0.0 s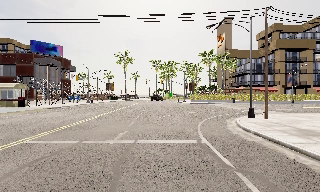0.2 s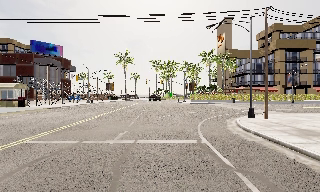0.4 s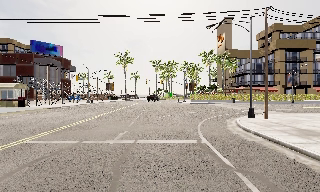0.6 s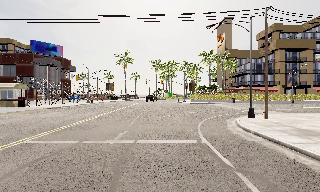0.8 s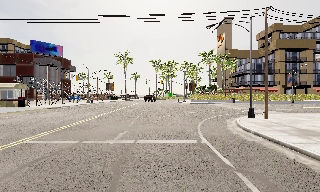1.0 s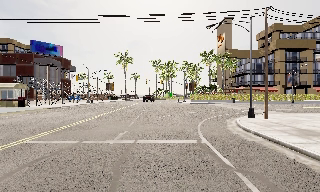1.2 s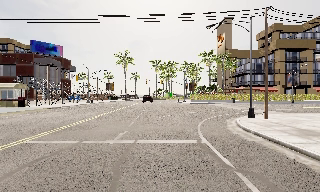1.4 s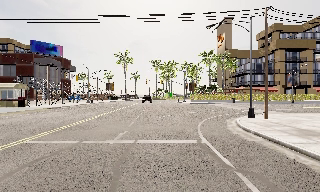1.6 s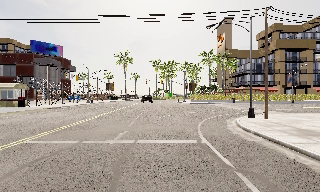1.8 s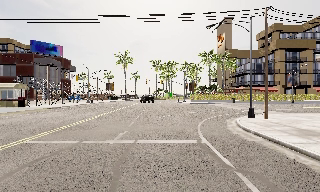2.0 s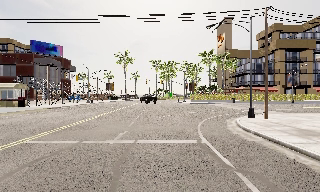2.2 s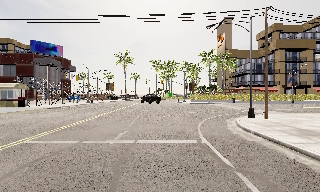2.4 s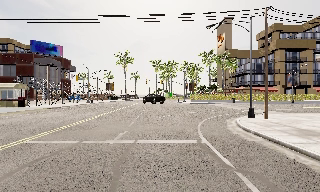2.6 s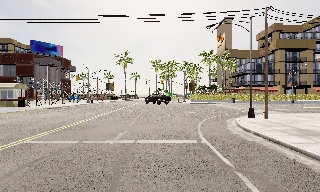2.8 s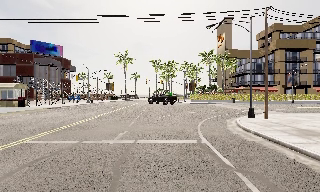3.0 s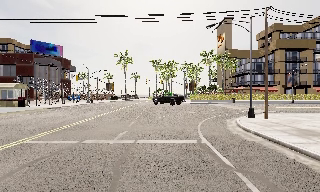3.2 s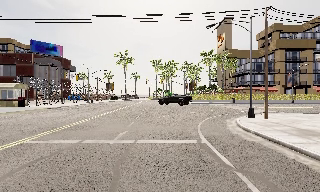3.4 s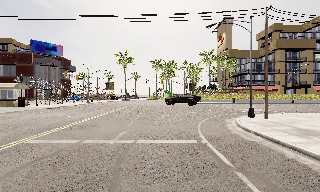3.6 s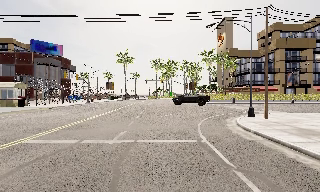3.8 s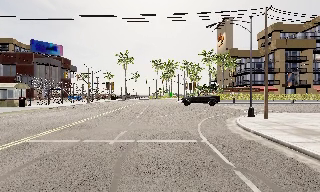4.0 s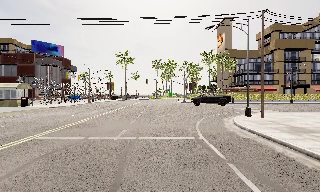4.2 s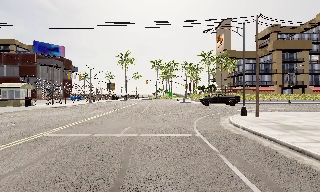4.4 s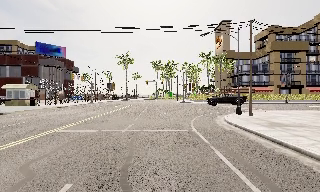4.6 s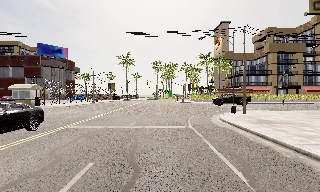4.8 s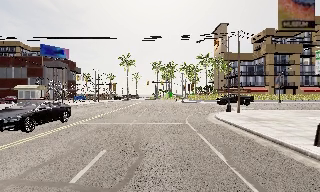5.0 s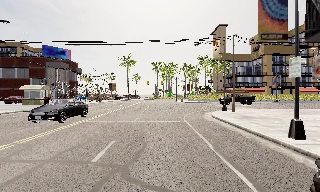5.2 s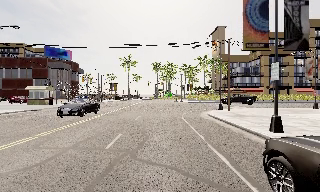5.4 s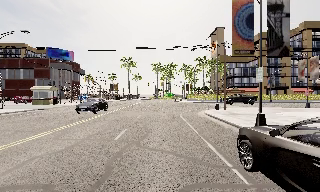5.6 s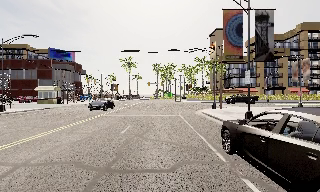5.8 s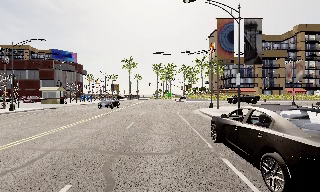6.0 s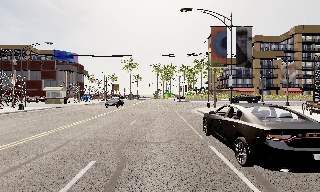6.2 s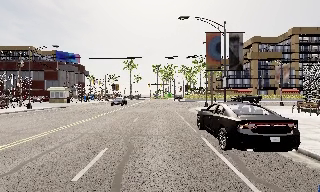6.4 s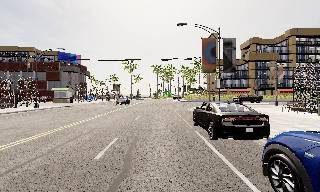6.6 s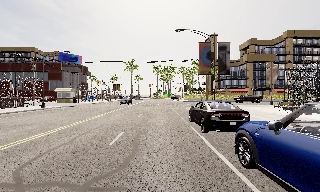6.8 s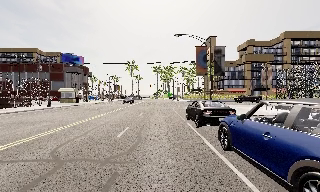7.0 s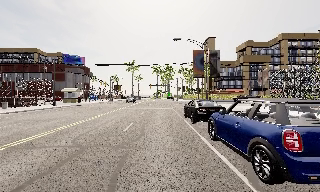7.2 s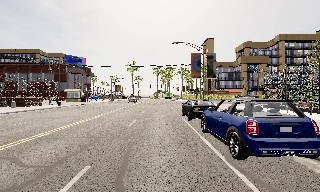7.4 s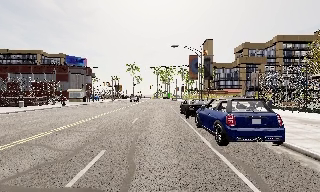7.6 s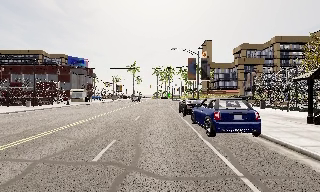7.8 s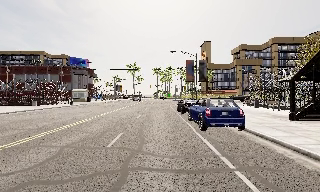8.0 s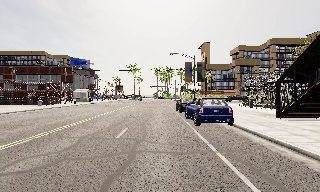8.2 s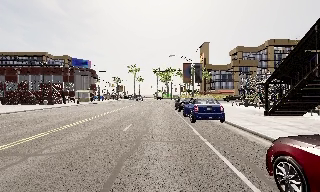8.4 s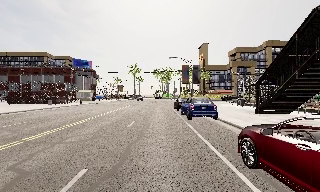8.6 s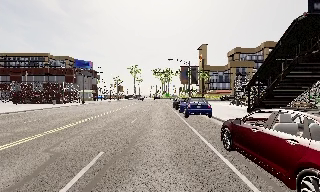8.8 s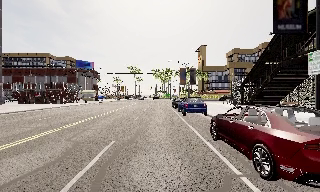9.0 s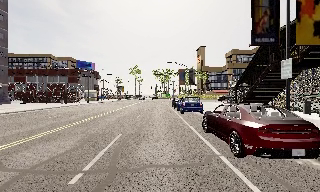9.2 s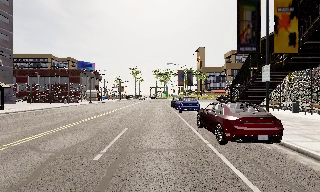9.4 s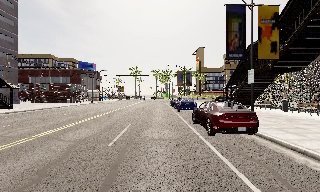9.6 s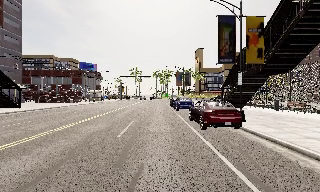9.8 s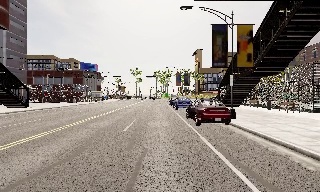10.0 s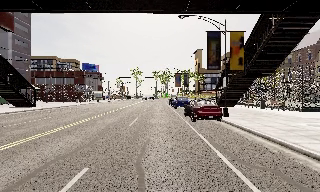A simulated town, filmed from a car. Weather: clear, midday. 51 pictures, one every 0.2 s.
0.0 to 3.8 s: The camera keeps its place and its aim.
3.8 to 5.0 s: The camera travels backward, about 5 m, so what stands in front gets smaller. It gains speed.
5.0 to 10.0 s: The camera travels backward, about 30 m, so what stands in front gets smaller.
The film runs backward here.
